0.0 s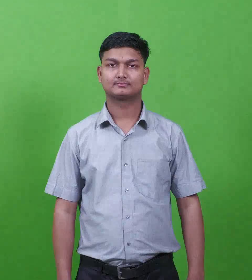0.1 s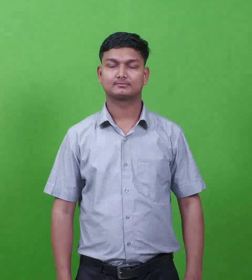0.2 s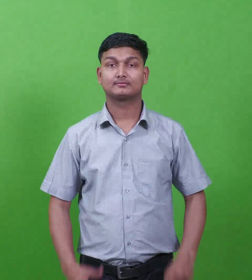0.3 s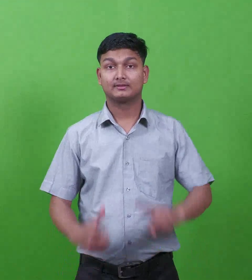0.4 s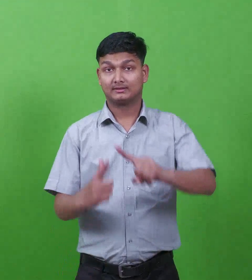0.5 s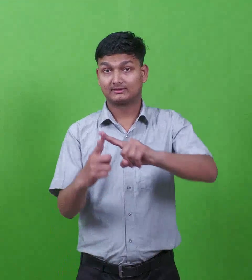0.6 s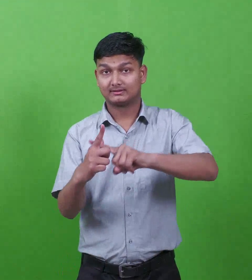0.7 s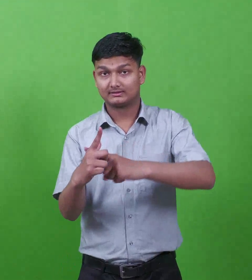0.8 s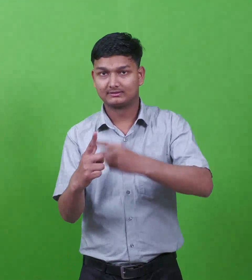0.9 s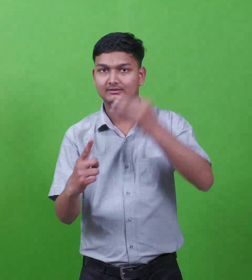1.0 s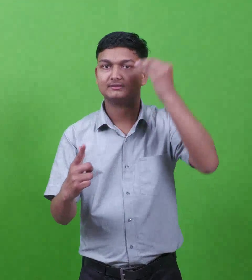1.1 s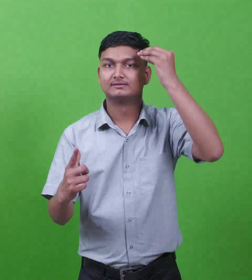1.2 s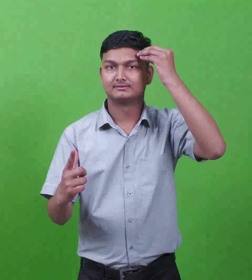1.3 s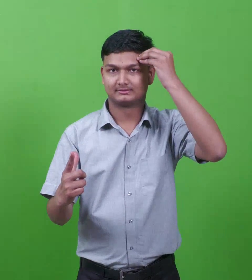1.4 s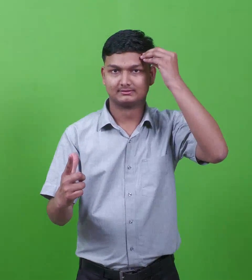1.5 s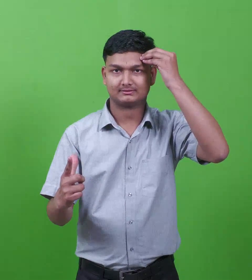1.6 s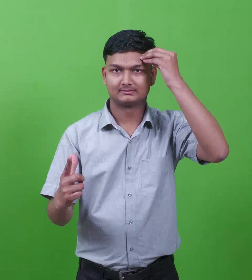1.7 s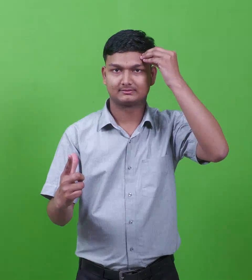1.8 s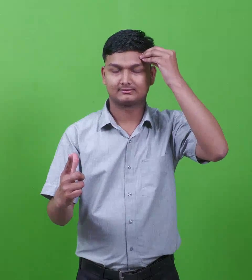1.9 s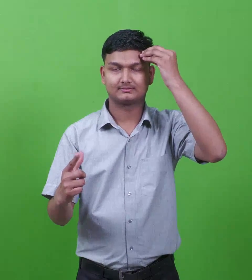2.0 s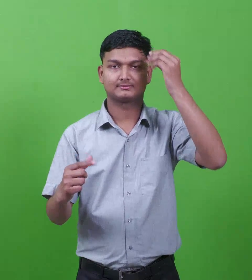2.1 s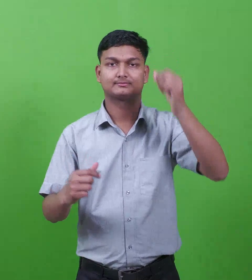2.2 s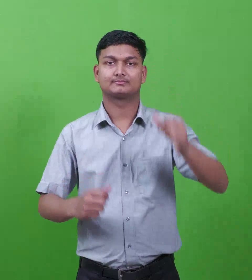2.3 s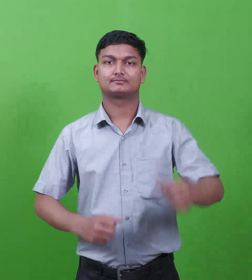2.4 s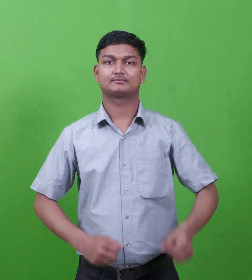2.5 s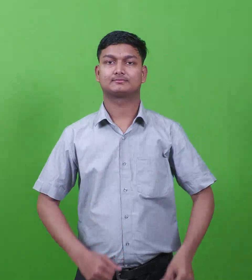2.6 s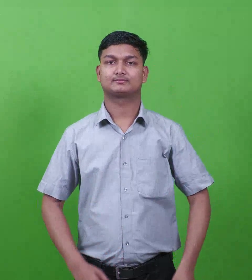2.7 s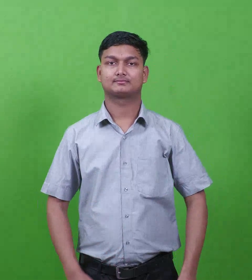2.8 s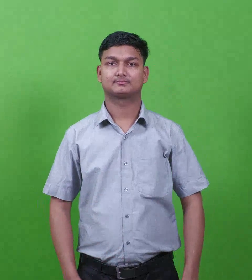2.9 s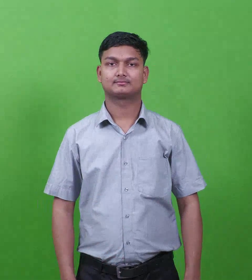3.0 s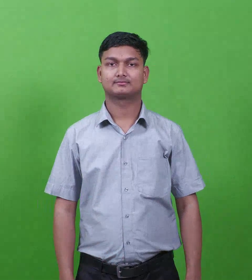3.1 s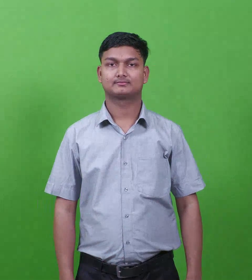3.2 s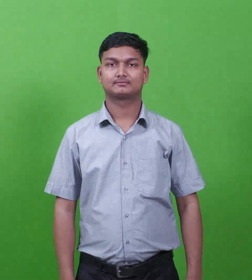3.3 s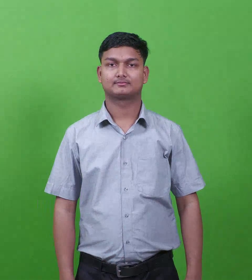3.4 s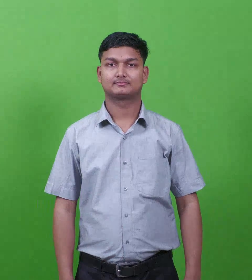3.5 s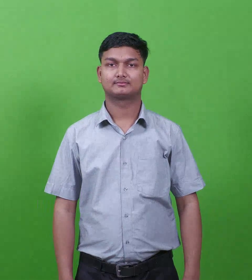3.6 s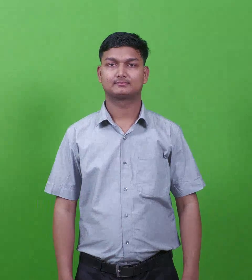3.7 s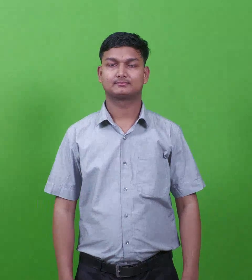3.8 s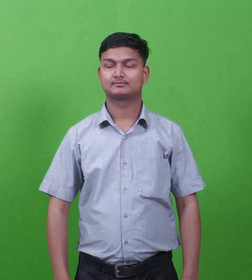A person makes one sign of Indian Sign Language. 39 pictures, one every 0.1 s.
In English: jonadab
